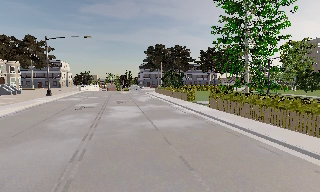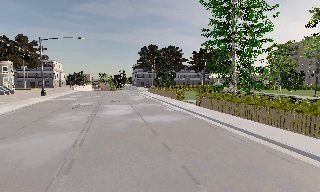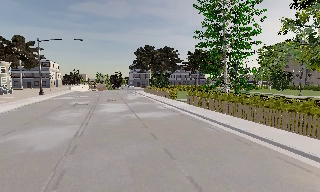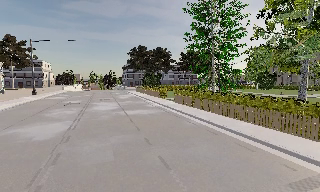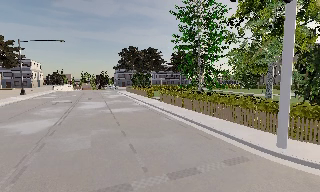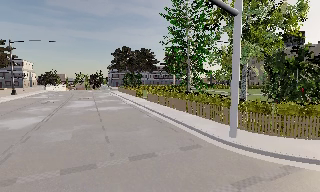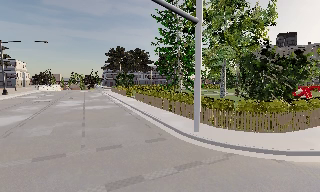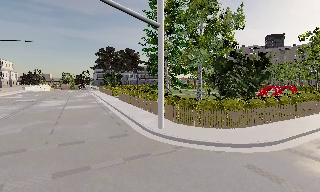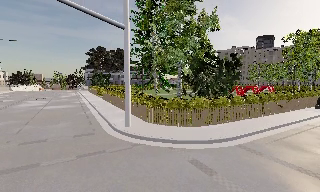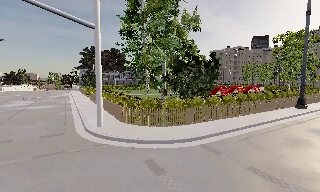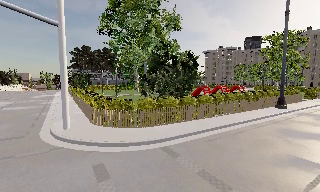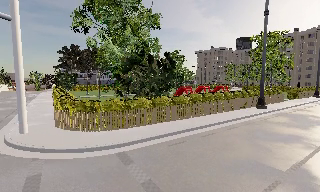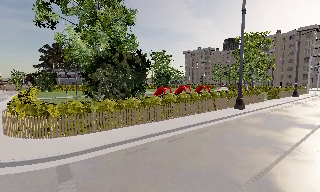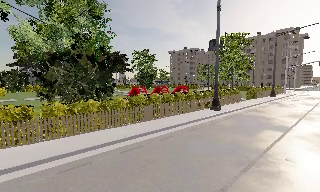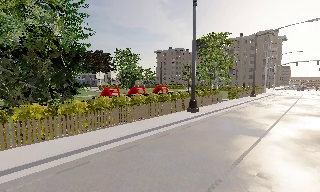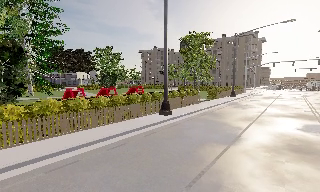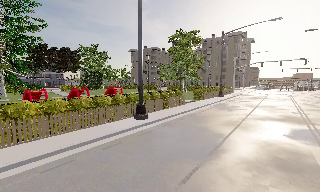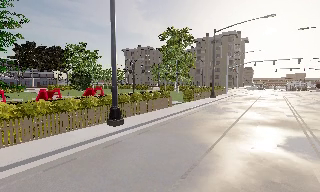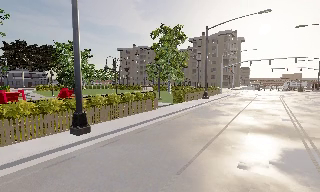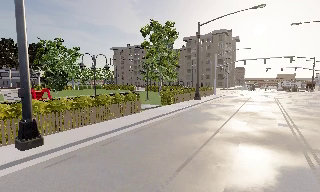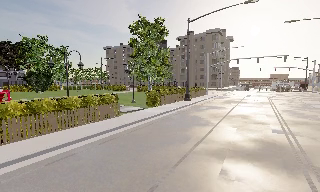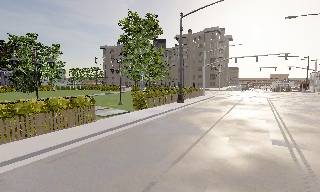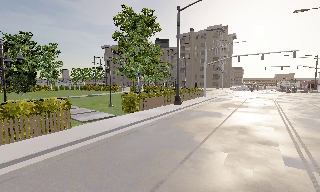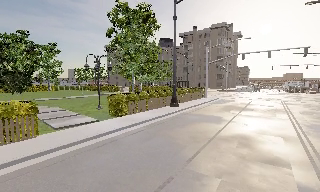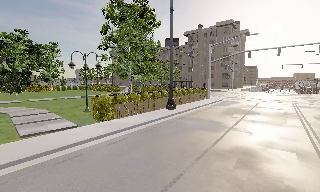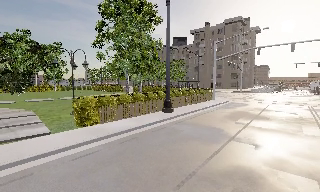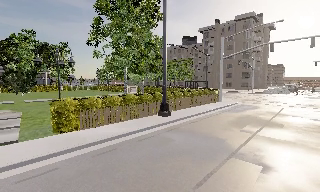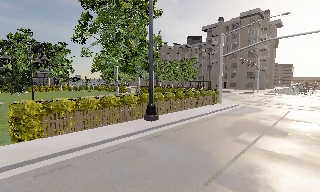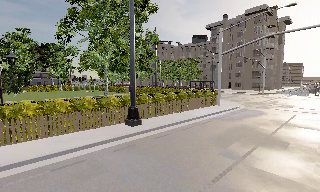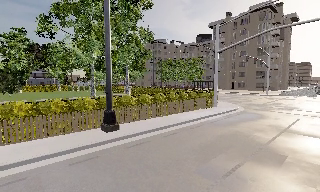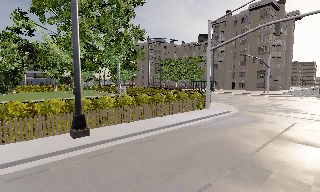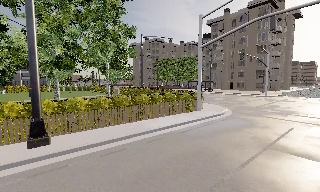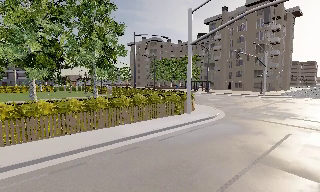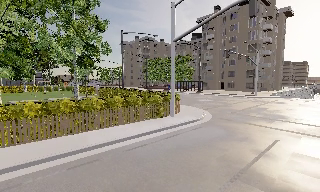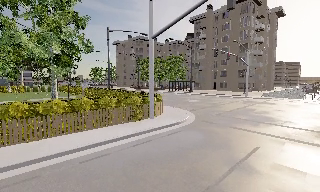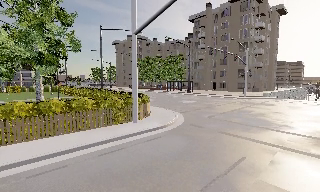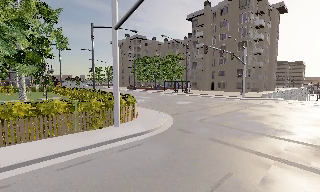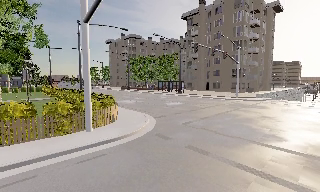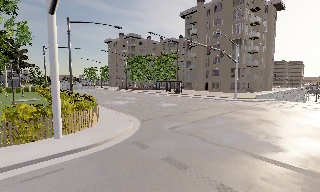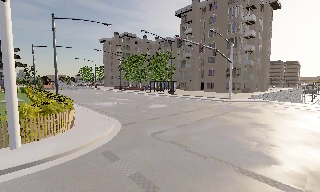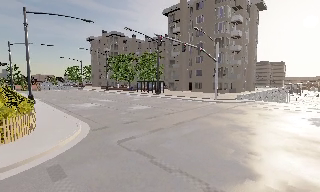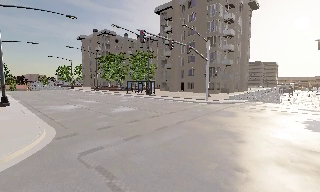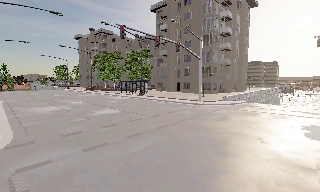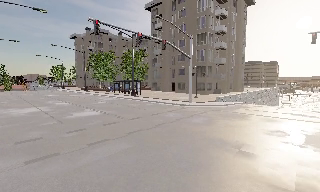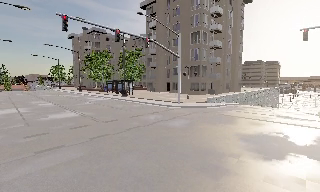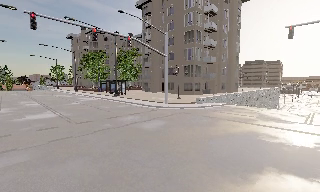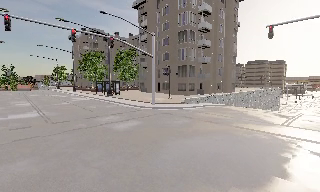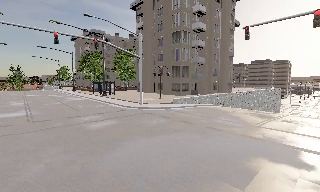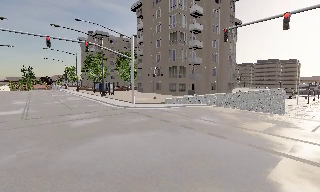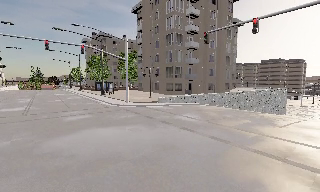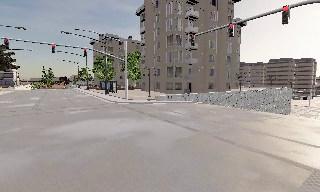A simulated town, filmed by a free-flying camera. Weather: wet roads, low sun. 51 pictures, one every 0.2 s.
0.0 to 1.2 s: The camera swings to its right by about 10 degrees, and the scene slides to the left. It travels backward and to its right, about 8 m, so what stands in front gets smaller.
1.2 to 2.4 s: The camera pans to its right, which is clockwise from overhead, by about 10 degrees. It travels to its right, about 9 m, so close, fixed things drift to the left.
2.4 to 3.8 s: The camera swings to its right by about 20 degrees, and the scene slides to the left. It travels forward and to its right, about 12 m, so what stands in front looms larger.
3.8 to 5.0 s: The camera travels forward and to its right, about 11 m, so what stands in front looms larger.
5.0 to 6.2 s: The camera pans to its left, which is counterclockwise from overhead, by about 10 degrees. It travels to its right and forward, about 10 m, so close, fixed things drift to the left.
6.2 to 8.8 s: The camera travels to its right and forward, about 19 m, so close, fixed things drift to the left.
8.8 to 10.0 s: The camera pans to its left, which is counterclockwise from overhead, by about 10 degrees. It travels to its right, about 11 m, so close, fixed things drift to the left.
The film runs backward here.
